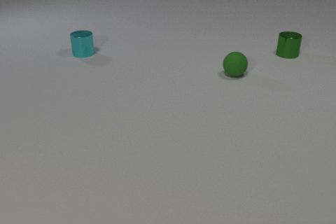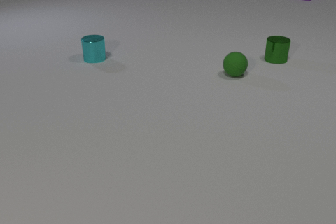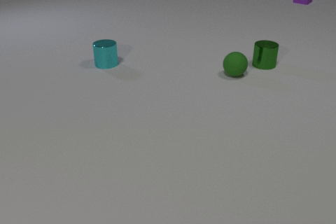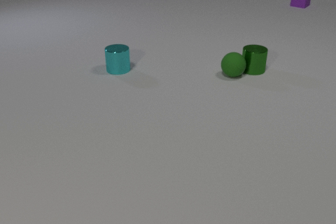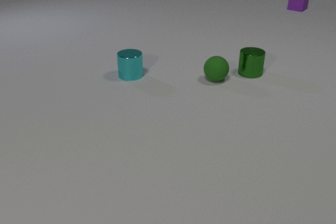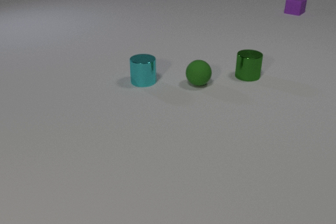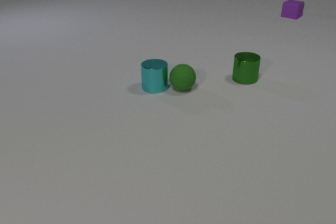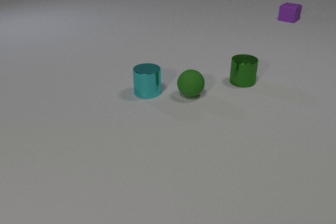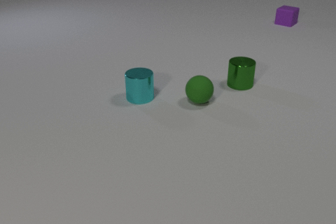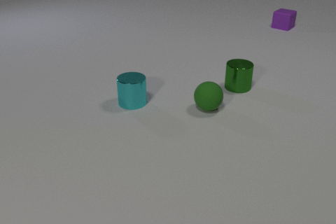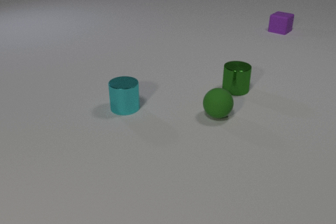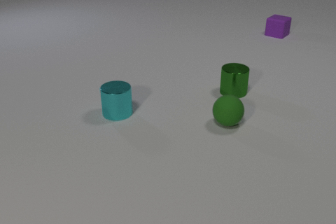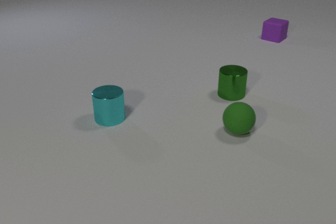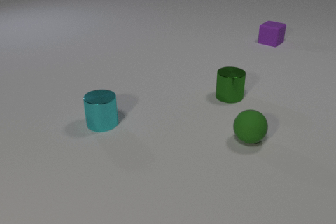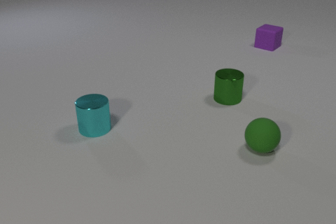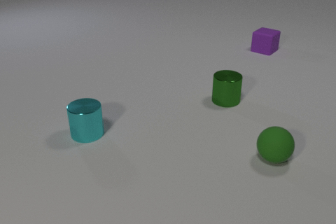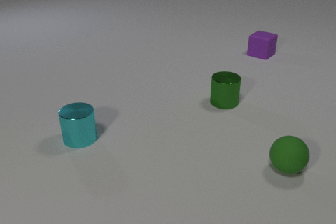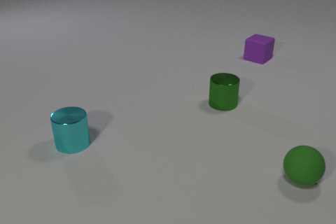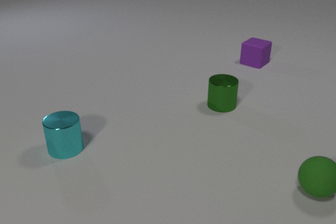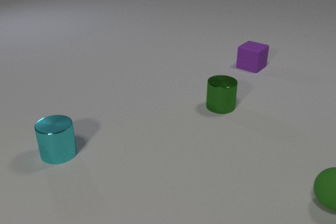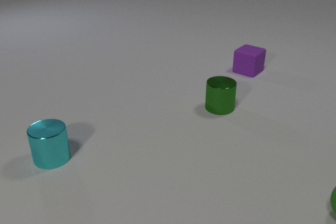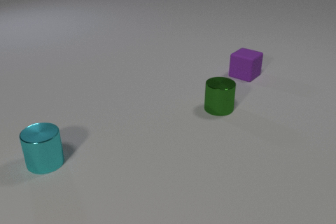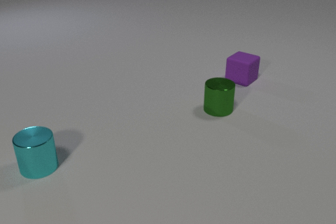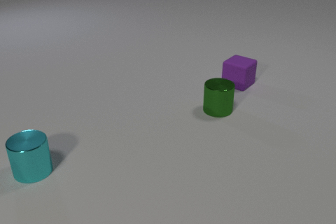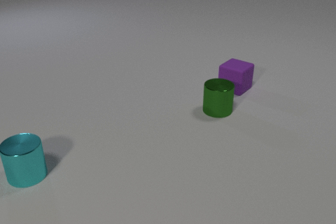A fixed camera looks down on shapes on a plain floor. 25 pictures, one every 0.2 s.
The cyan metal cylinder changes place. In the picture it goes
toward the camera.
The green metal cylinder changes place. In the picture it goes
toward the camera.
0.0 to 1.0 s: The green metal cylinder slides toward the camera and to the left. The green rubber sphere rolls to the left and toward the camera. The purple rubber cube slides toward the camera. The cyan metal cylinder slides toward the camera and to the right. The green metal cylinder and the green rubber sphere collide.
1.0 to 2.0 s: The green metal cylinder slides toward the camera. The green rubber sphere rolls toward the camera. The purple rubber cube slides toward the camera. The cyan metal cylinder slides toward the camera. The green rubber sphere and the cyan metal cylinder collide.
2.0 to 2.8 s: The green metal cylinder slides toward the camera. The green rubber sphere rolls toward the camera and to the right. The purple rubber cube slides toward the camera. The cyan metal cylinder slides toward the camera and to the left.
2.8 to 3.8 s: The green metal cylinder slides toward the camera. The green rubber sphere rolls to the right and toward the camera. The purple rubber cube slides toward the camera. The cyan metal cylinder slides toward the camera and to the left.
3.8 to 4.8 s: The green metal cylinder slides toward the camera. The green rubber sphere rolls to the right and toward the camera, leaves at the right edge. The purple rubber cube slides toward the camera. The cyan metal cylinder slides to the left and toward the camera.
How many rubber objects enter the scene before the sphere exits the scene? 1.
What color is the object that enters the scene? purple.
How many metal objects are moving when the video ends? 2.
